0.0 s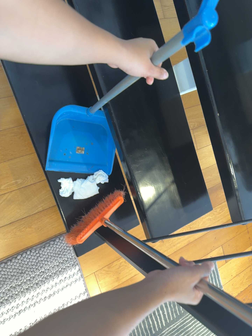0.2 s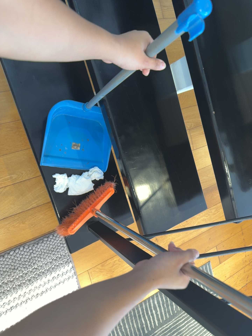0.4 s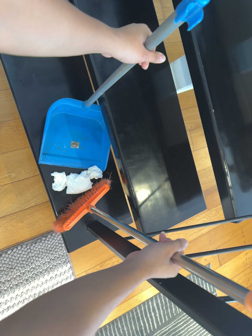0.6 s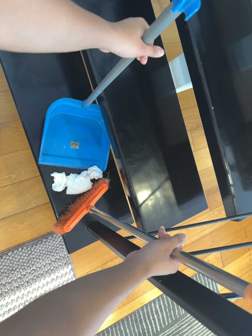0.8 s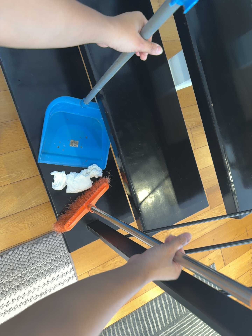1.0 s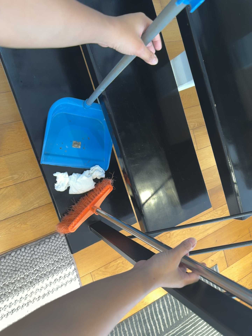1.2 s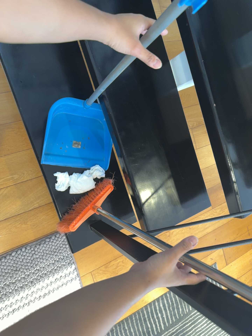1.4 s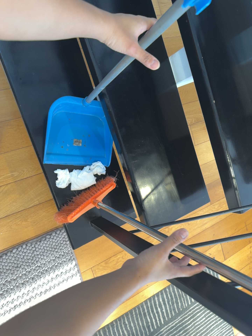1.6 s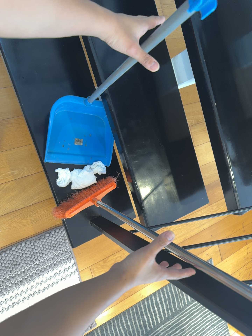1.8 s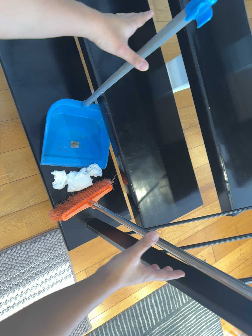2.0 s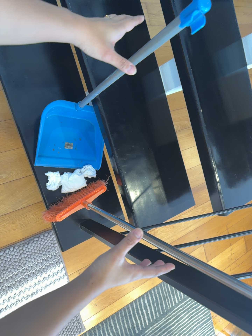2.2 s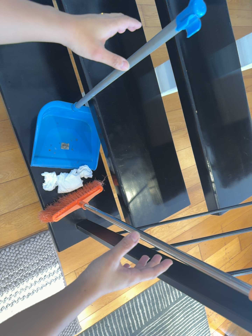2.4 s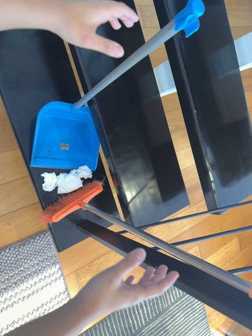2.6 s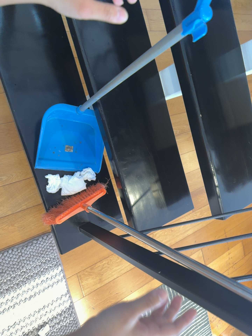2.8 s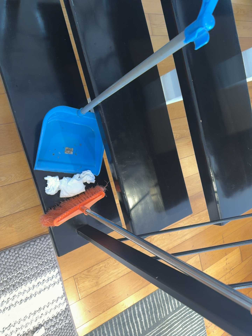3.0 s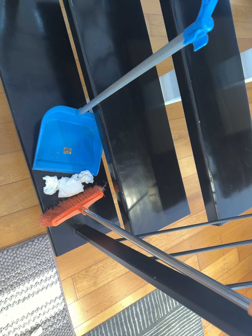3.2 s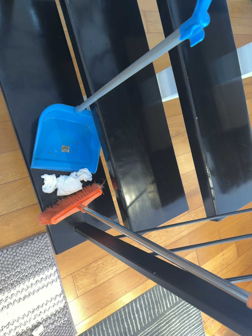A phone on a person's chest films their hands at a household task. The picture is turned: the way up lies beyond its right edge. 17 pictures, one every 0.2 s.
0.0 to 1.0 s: The camera travels toward the bottom of its view, about 6 cm, so close, fixed things drift upward.
1.0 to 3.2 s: The camera travels to its left, about 7 cm.
The film runs backward here.
